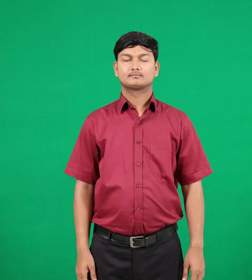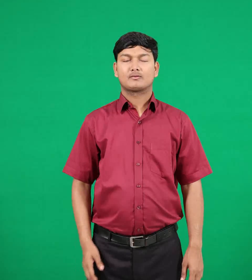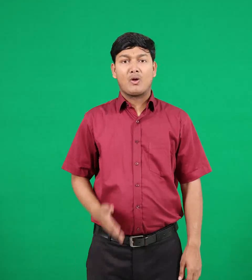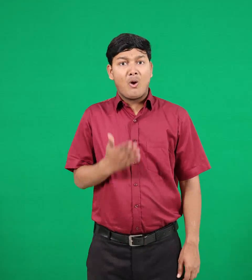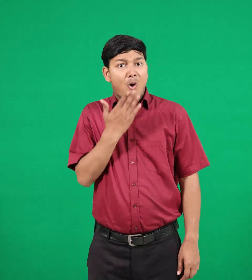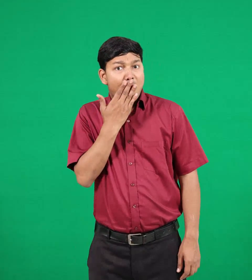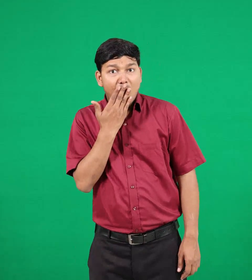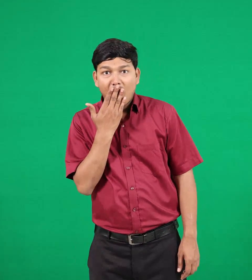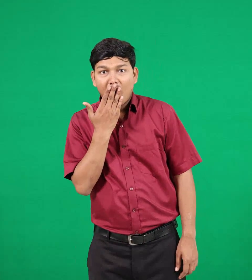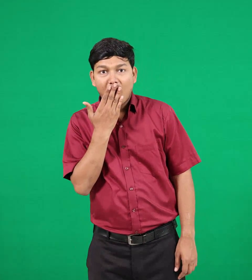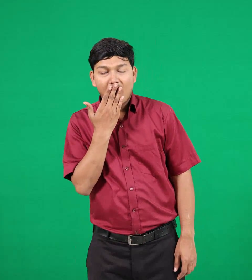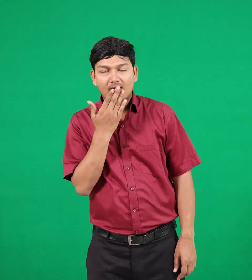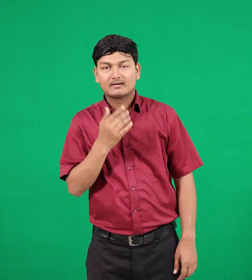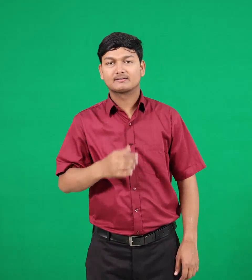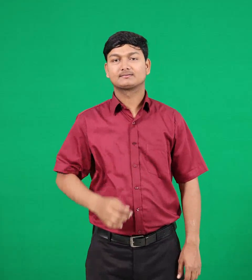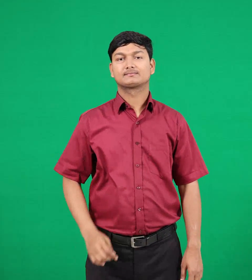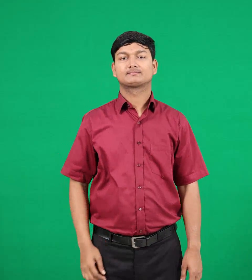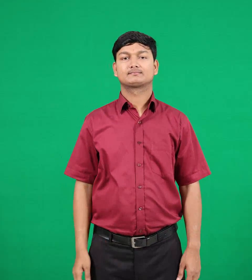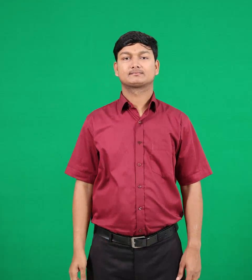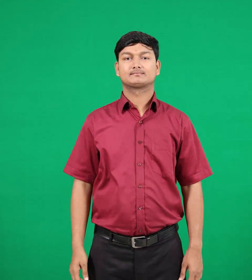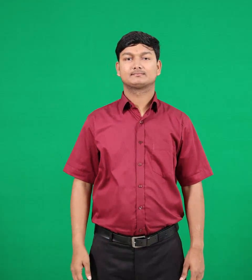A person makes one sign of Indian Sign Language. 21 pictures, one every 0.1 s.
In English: oh
